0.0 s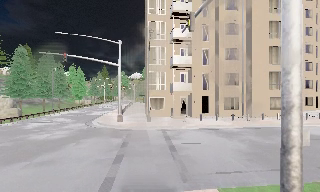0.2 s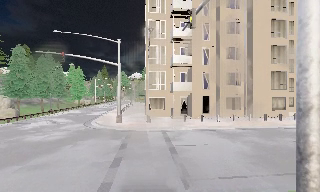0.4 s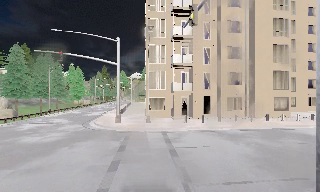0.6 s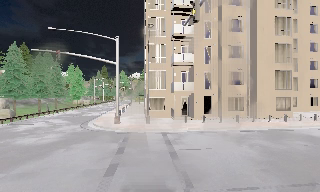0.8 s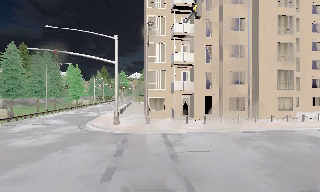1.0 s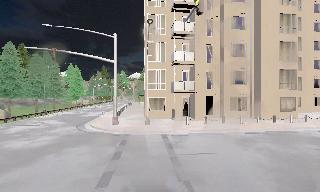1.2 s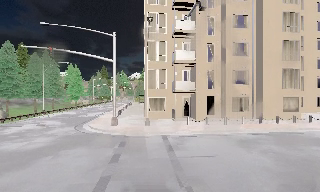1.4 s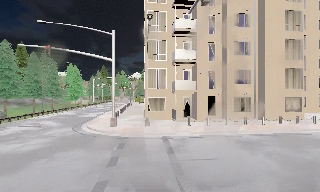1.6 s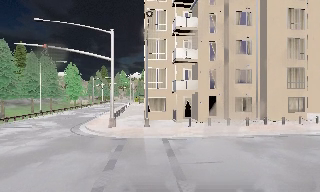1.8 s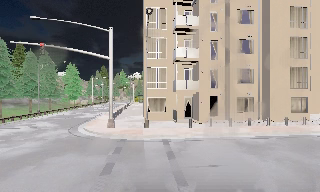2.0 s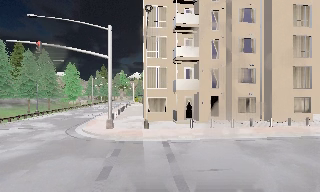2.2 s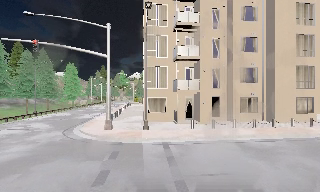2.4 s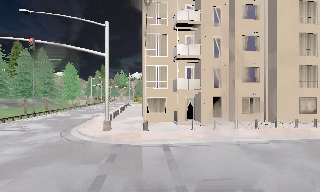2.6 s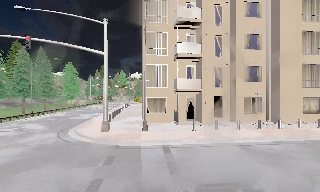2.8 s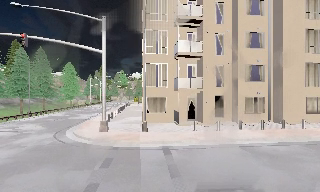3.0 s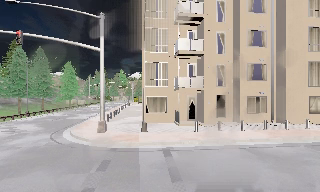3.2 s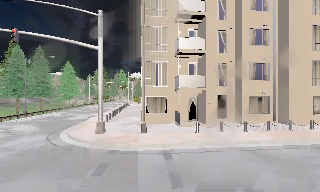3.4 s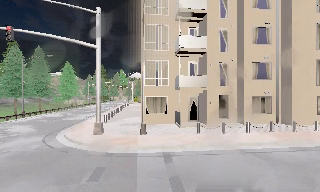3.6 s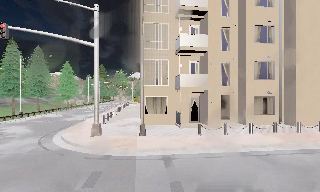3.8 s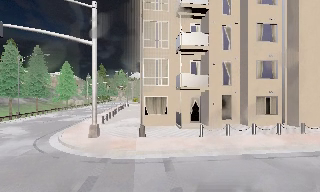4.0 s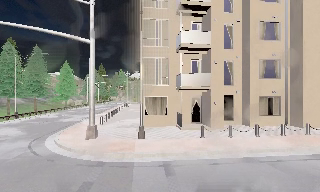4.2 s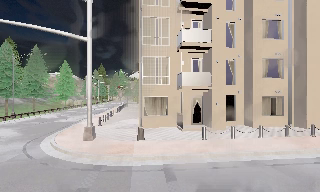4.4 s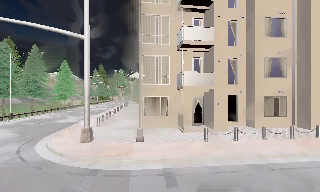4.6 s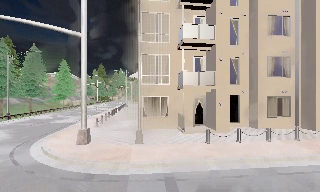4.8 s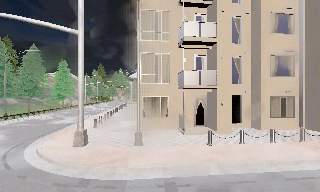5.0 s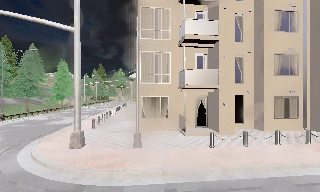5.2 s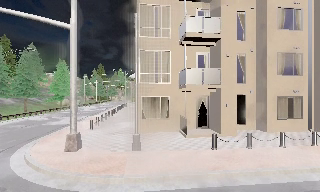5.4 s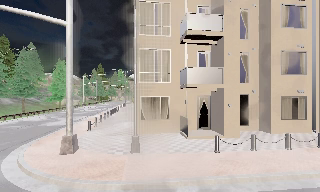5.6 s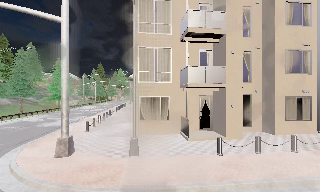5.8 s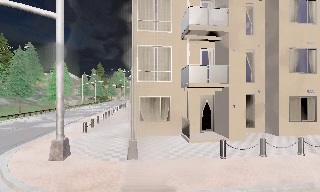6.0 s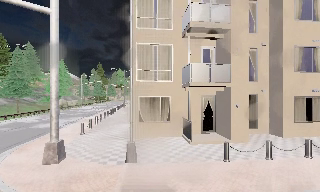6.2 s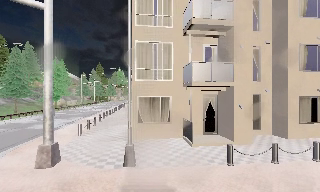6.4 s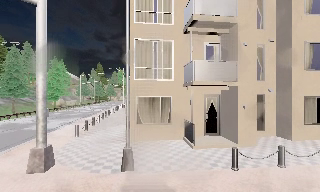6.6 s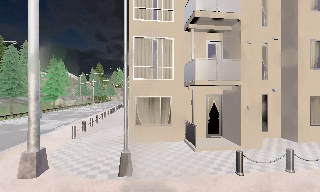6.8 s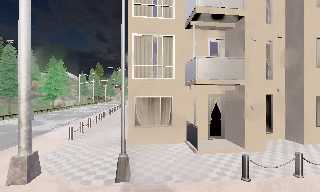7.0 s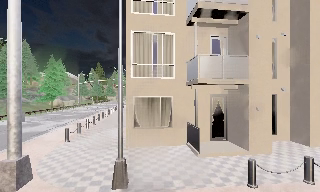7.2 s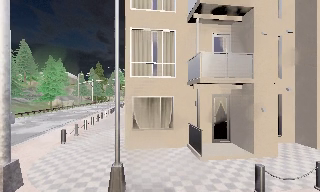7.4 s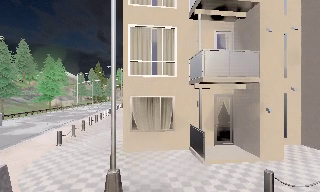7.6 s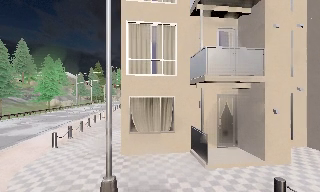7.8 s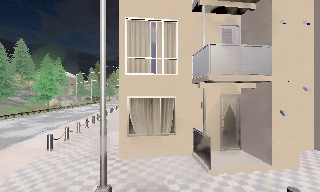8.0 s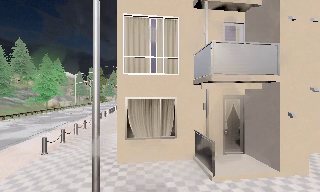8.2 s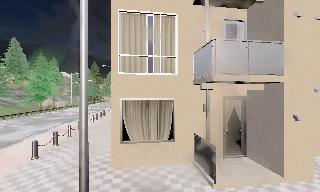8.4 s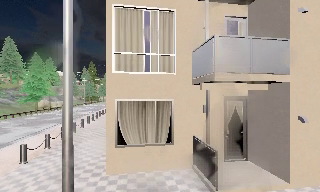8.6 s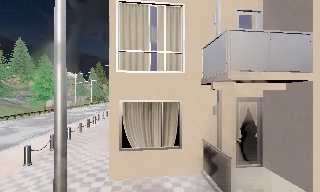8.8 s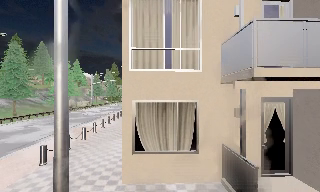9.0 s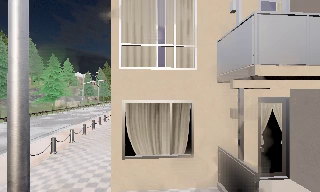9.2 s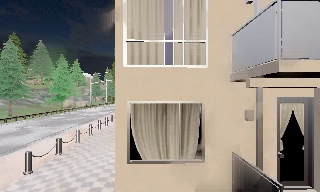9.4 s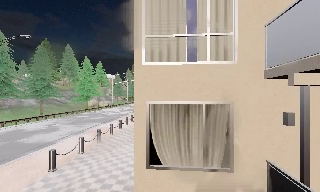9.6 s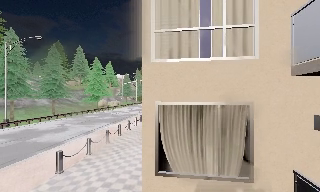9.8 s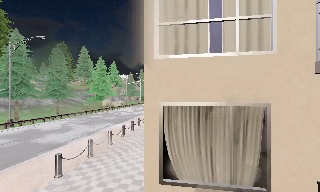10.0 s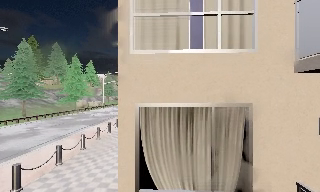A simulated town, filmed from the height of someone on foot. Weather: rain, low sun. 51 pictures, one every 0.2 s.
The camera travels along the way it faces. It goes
forward.
0.0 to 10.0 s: The camera pans to its left, which is counterclockwise from overhead, by about 10 degrees. It travels forward, about 16 m, so what stands in front looms larger.
The film runs forward here.
